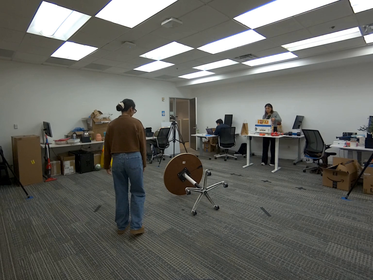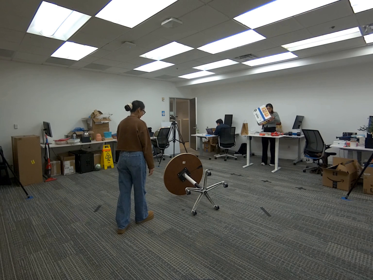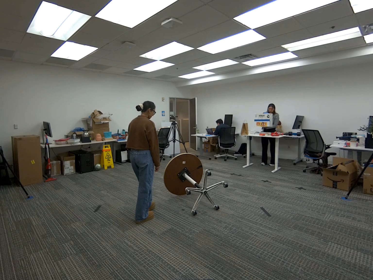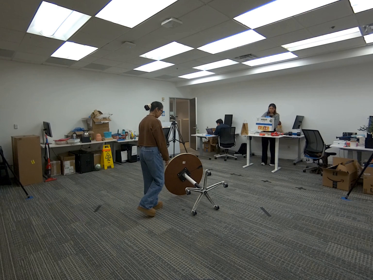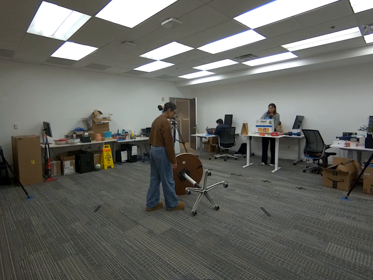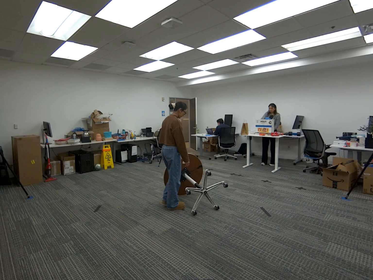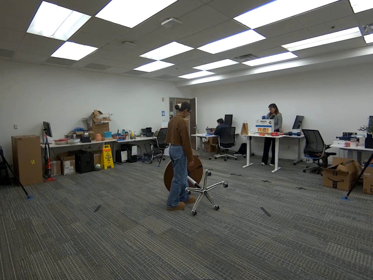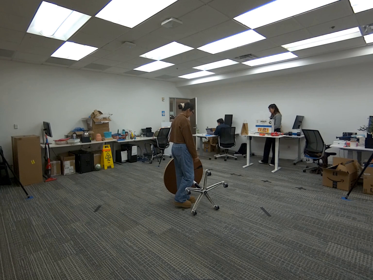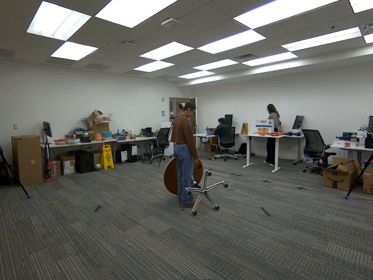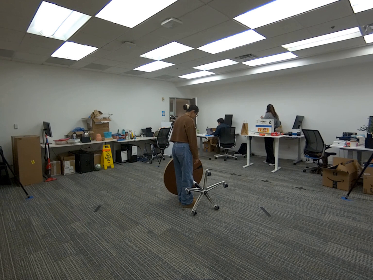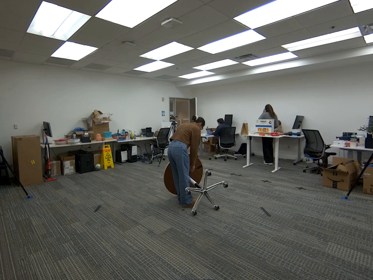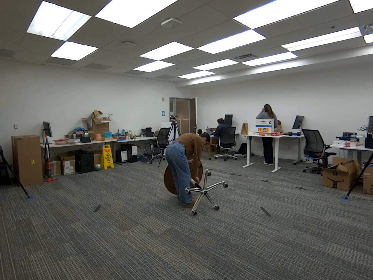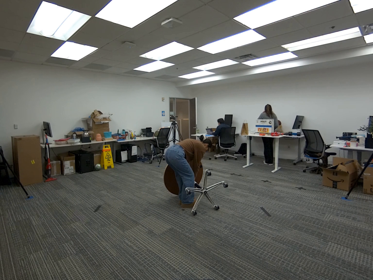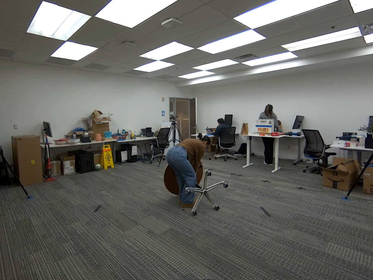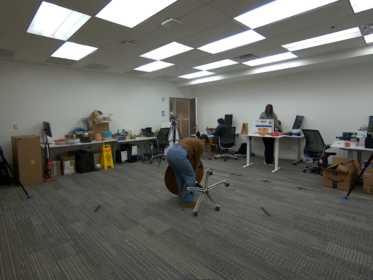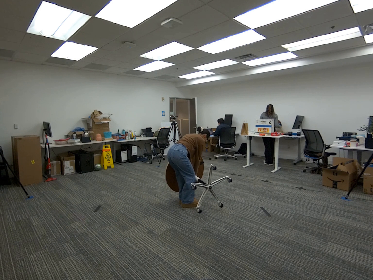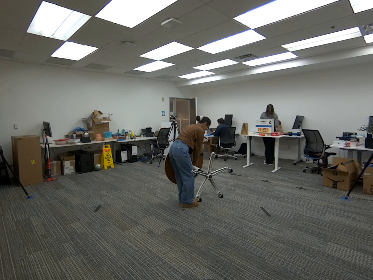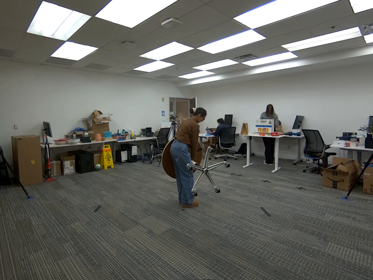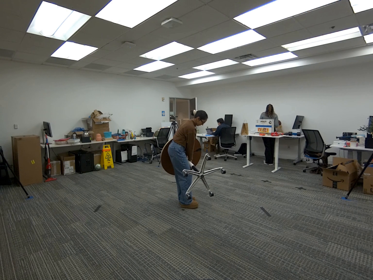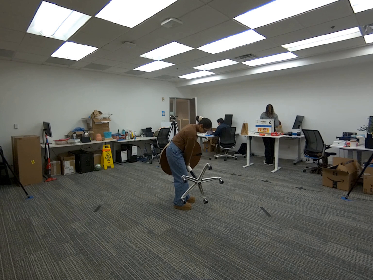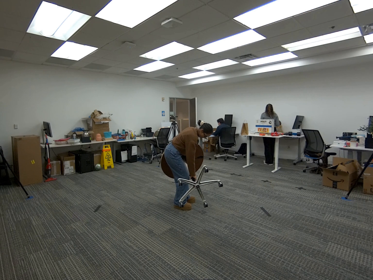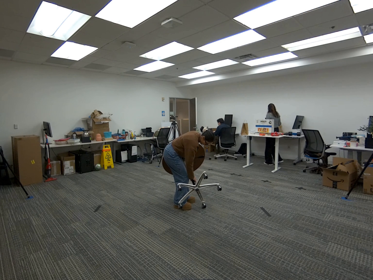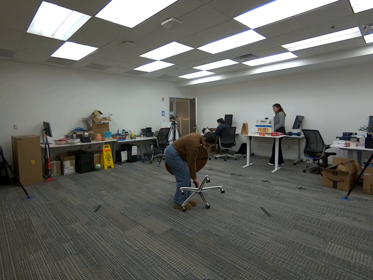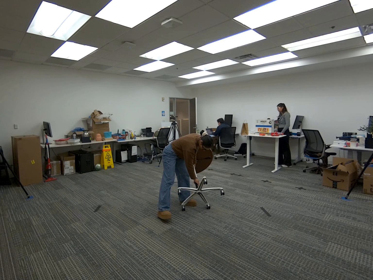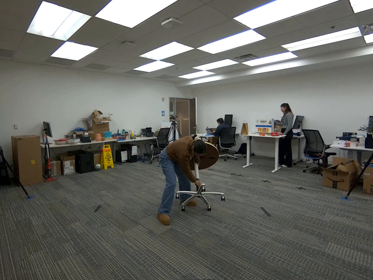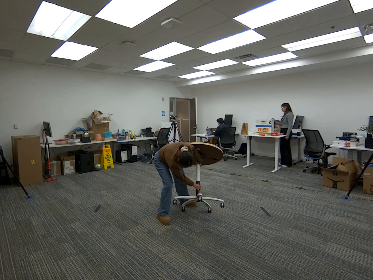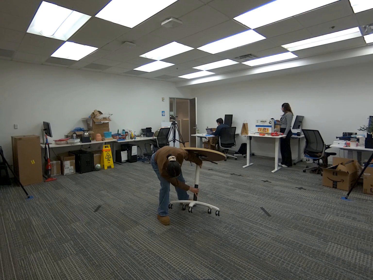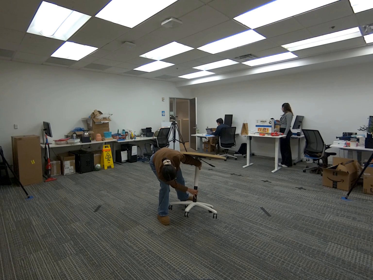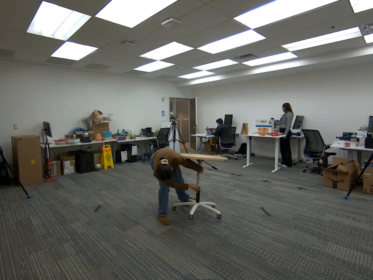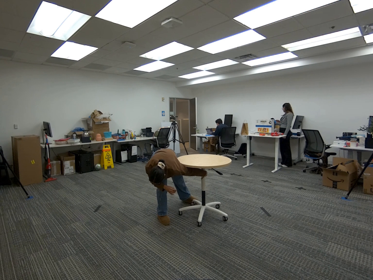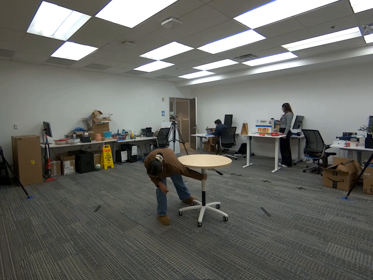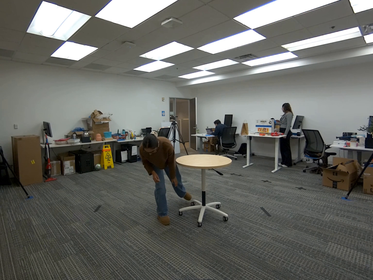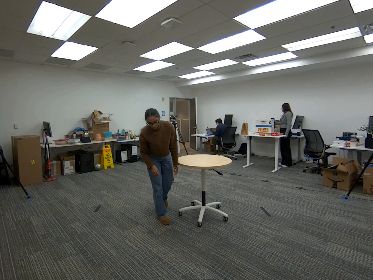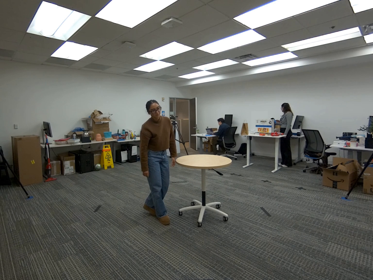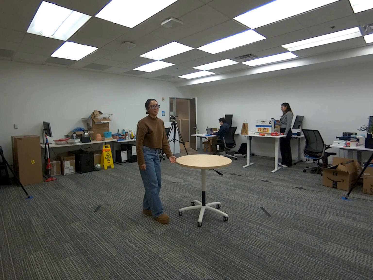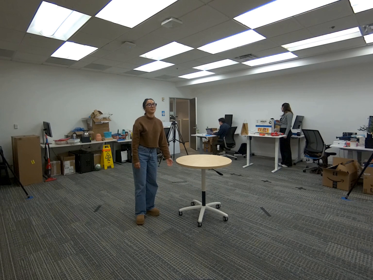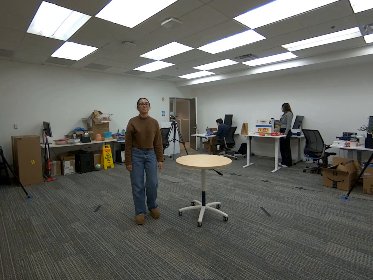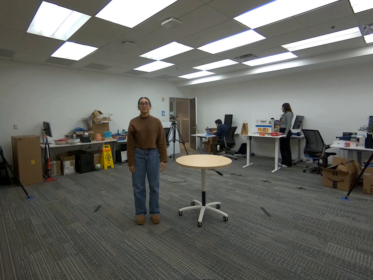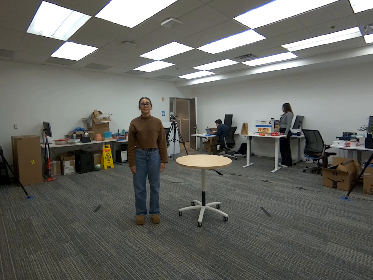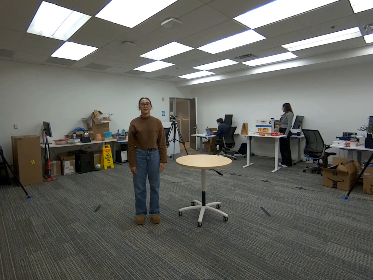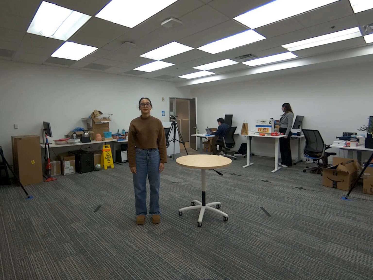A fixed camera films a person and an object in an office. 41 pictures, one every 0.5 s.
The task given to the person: Walk to the round table lying on its side, grasp it with both hands, and lift it until it is upright.
